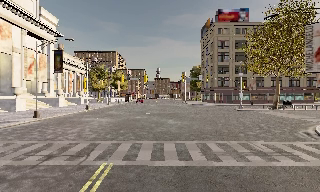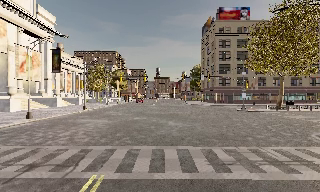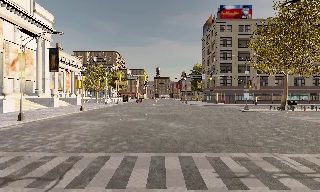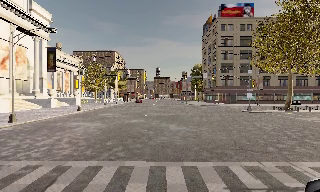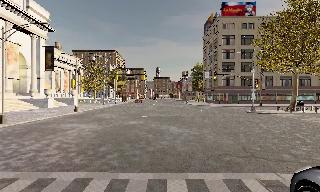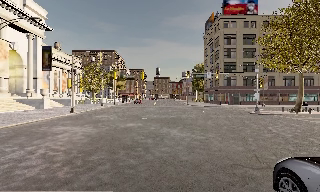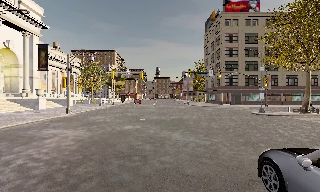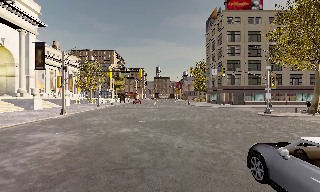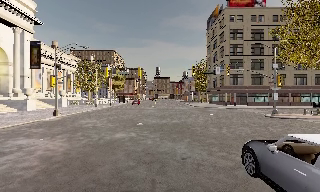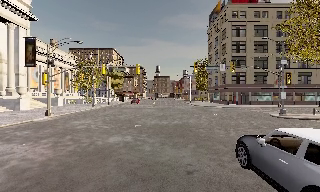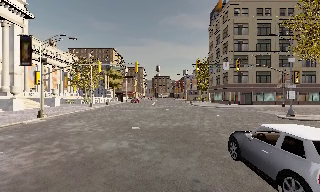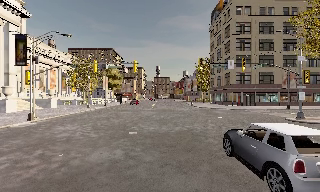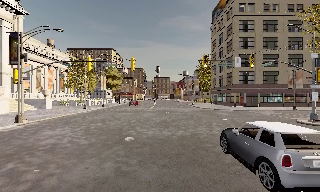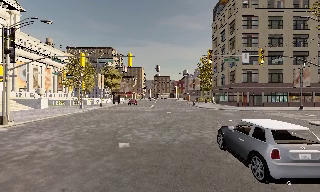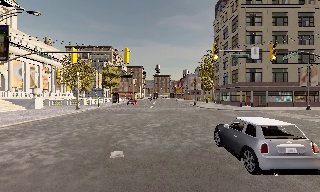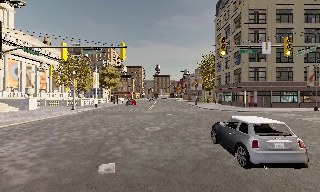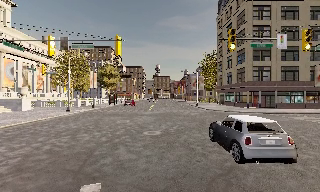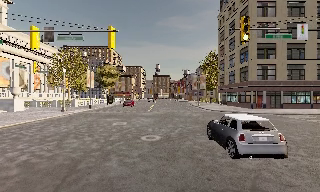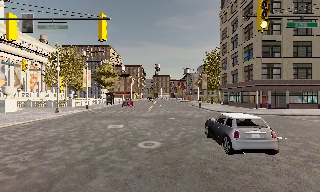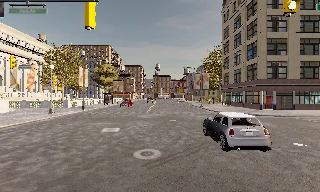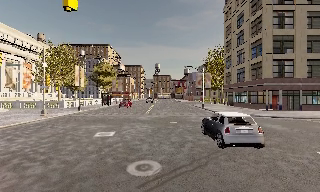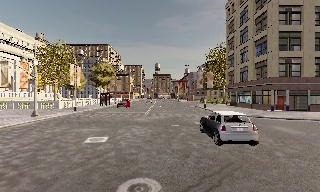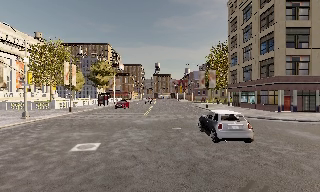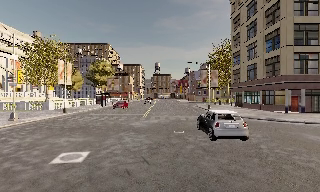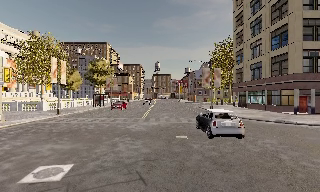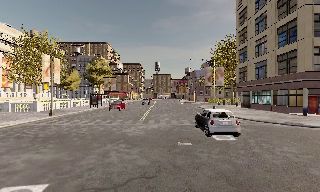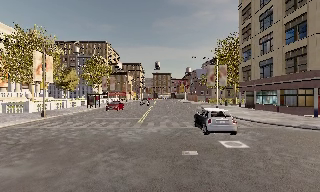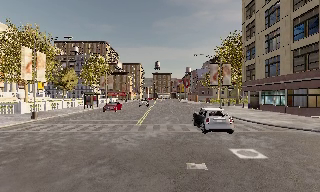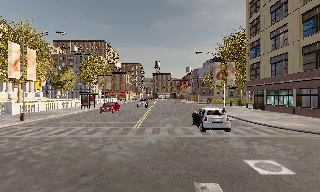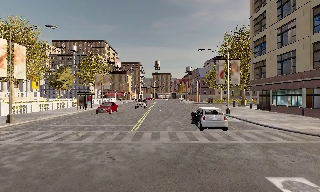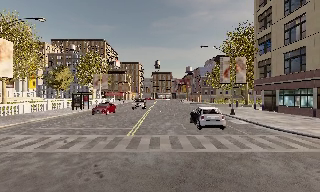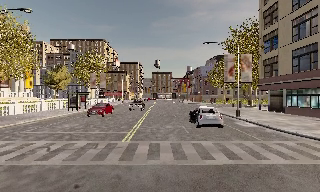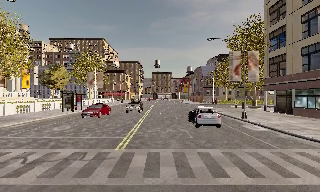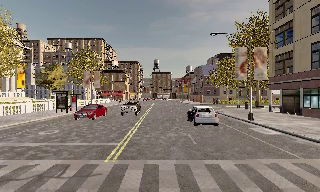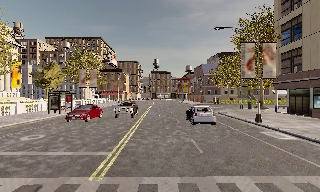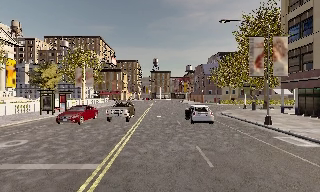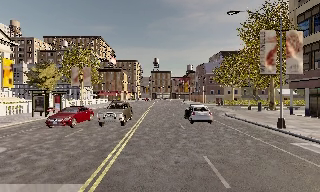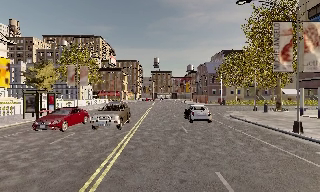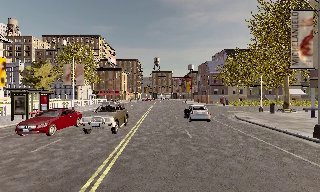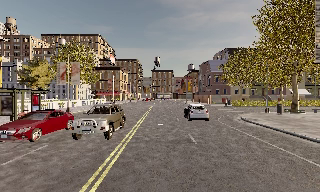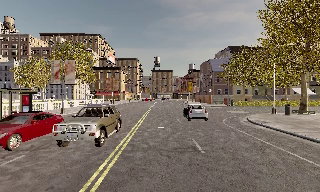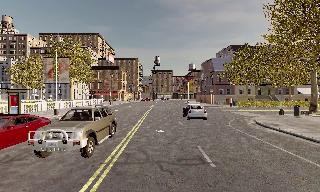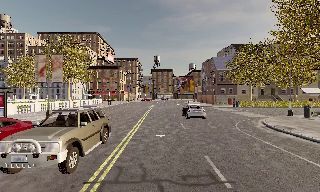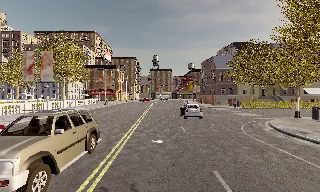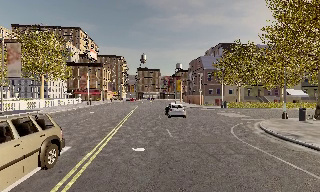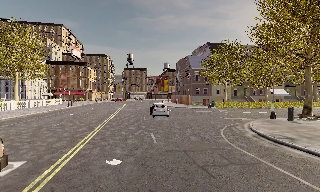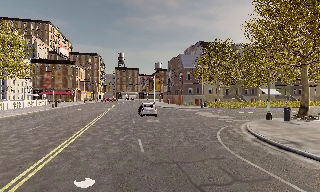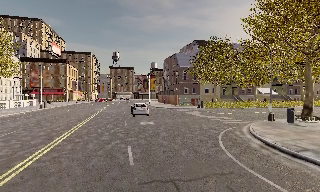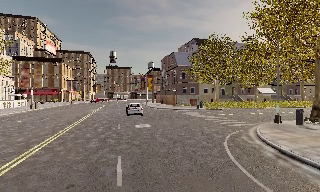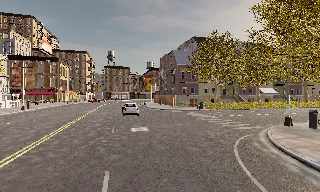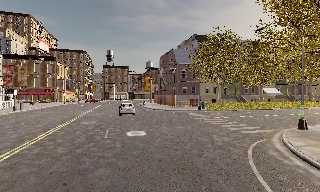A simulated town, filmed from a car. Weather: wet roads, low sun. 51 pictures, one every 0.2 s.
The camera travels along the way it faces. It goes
forward.
0.0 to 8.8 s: The camera travels forward, about 50 m, so what stands in front looms larger.
8.8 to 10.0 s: The scene slides to the left, as the camera pans about 10 degrees to its right. It travels forward, about 7 m, so what stands in front looms larger.
The film runs forward here.
